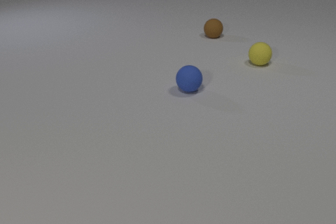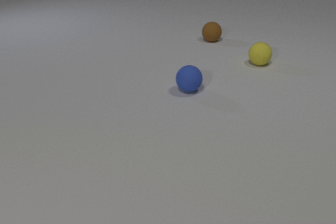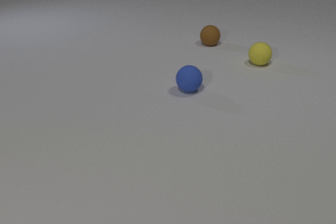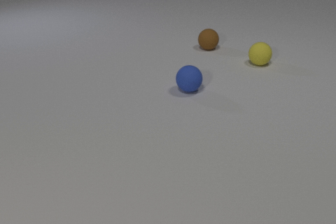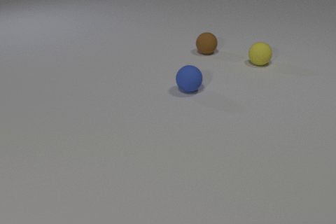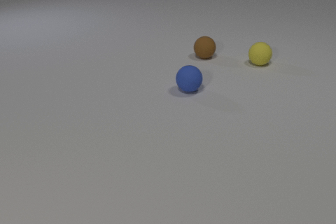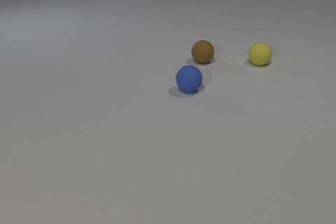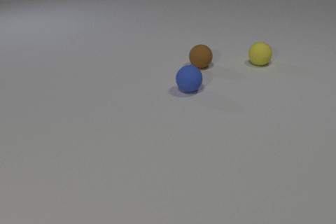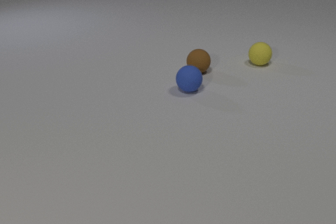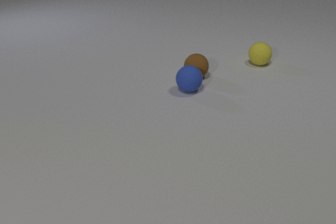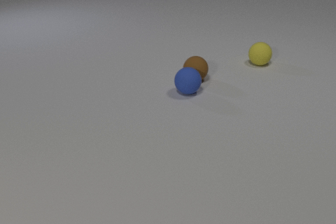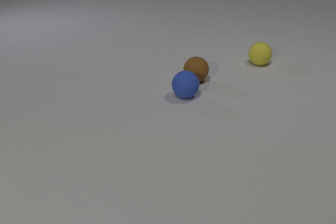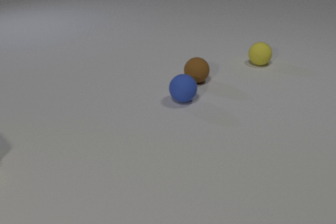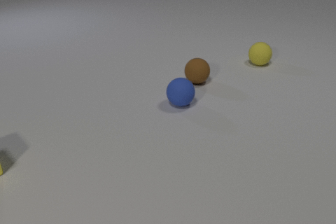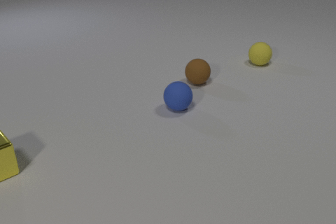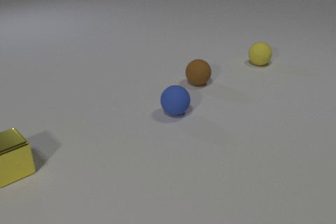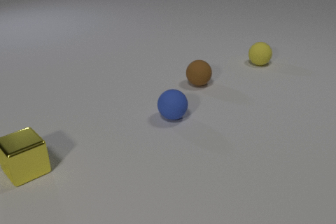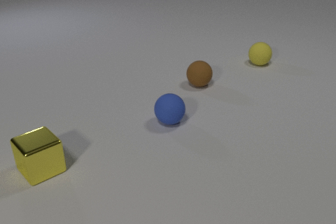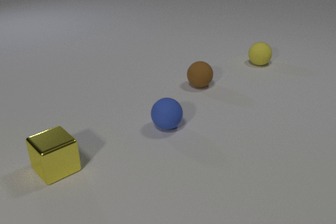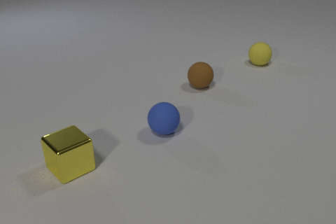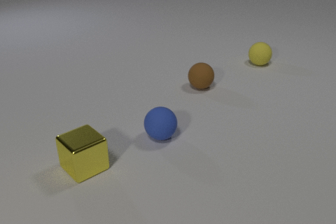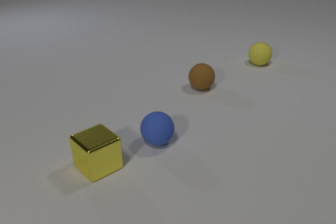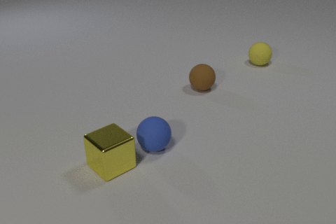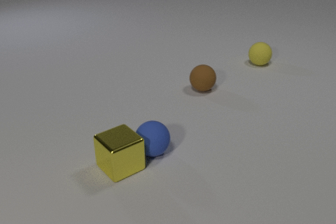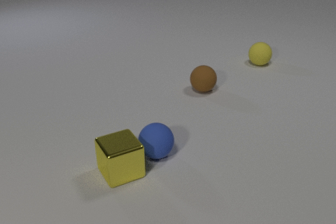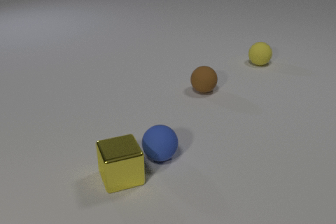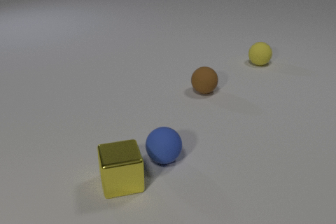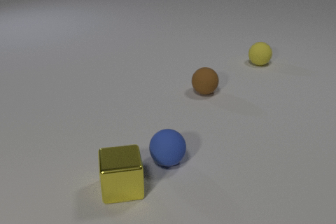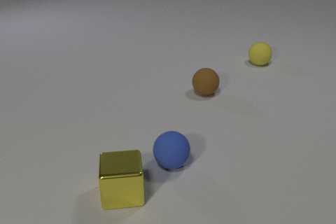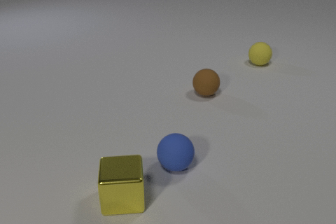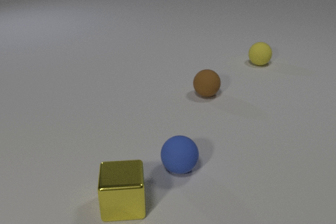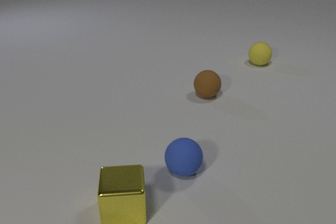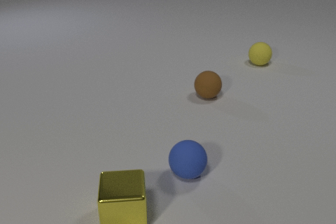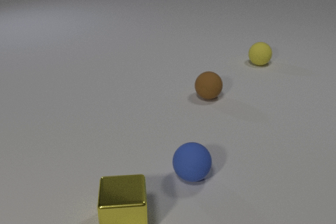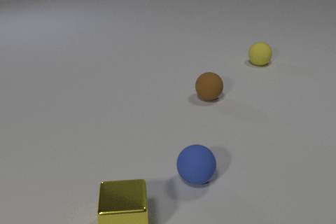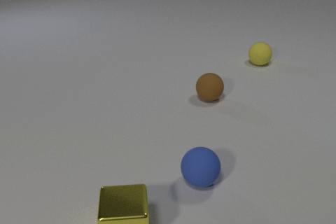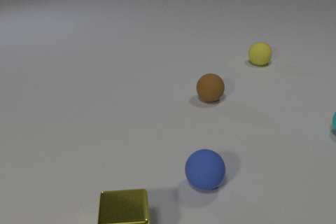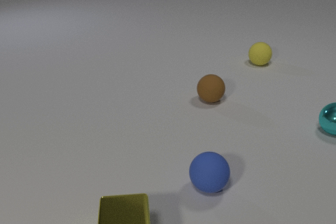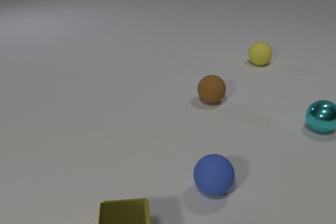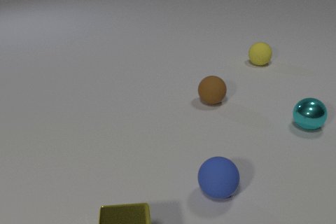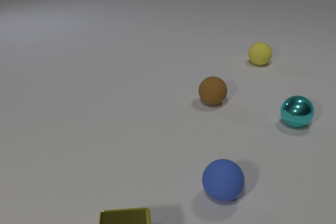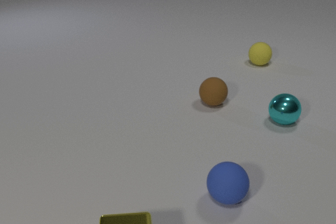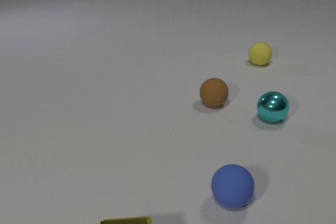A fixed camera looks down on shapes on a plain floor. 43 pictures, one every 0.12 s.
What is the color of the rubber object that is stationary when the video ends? yellow.
How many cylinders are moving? 0.
How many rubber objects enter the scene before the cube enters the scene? 0.
0.00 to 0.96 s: The brown rubber sphere rolls toward the camera.
0.96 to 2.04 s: The brown rubber sphere rolls toward the camera. The blue rubber sphere rolls toward the camera. The yellow metal cube comes in at the left edge, slides to the right. The brown rubber sphere and the blue rubber sphere collide.
2.04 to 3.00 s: The brown rubber sphere rolls toward the camera. The blue rubber sphere rolls toward the camera. The yellow metal cube slides to the right. The blue rubber sphere and the yellow metal cube collide.
3.00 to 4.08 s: The brown rubber sphere rolls toward the camera. The blue rubber sphere rolls to the right and toward the camera. The yellow metal cube slides toward the camera.
4.08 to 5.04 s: The brown rubber sphere rolls toward the camera. The blue rubber sphere rolls to the right and toward the camera. The cyan metal sphere comes in at the right edge, rolls to the left. The yellow metal cube slides toward the camera.
